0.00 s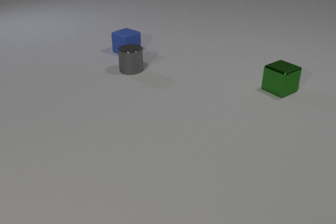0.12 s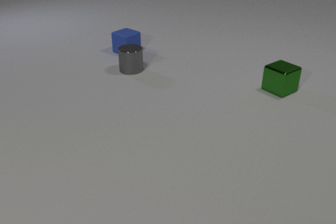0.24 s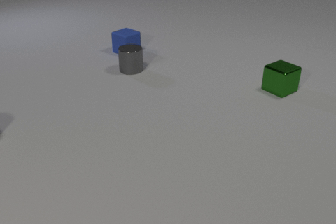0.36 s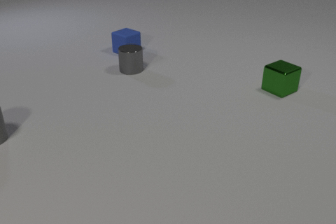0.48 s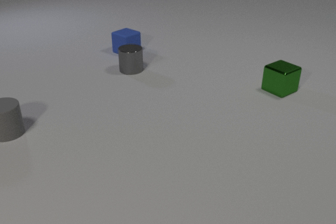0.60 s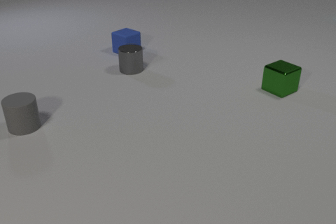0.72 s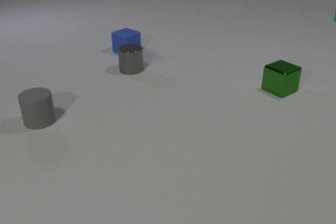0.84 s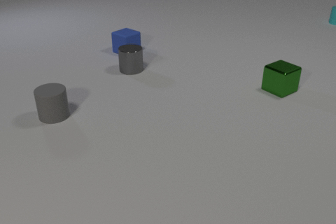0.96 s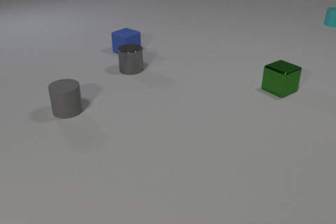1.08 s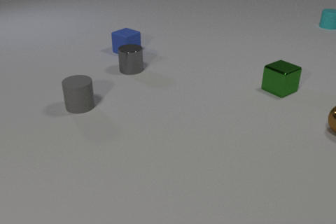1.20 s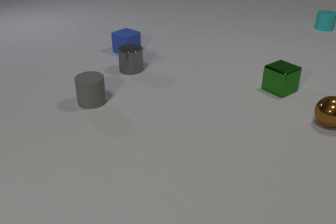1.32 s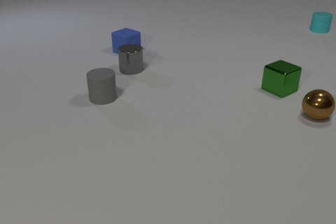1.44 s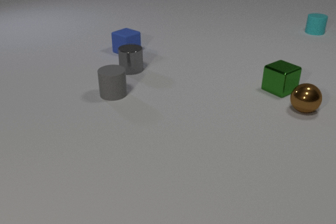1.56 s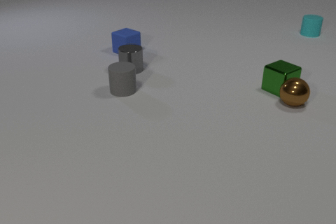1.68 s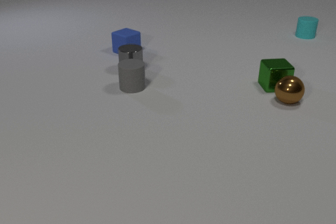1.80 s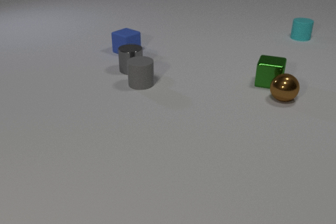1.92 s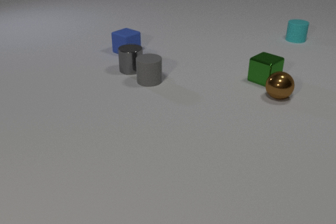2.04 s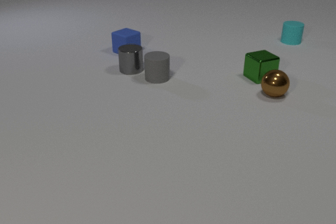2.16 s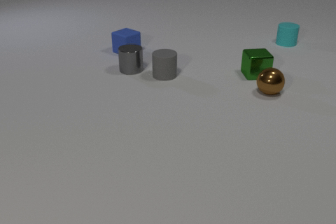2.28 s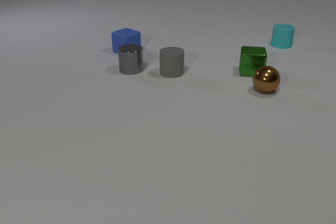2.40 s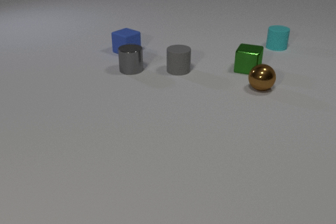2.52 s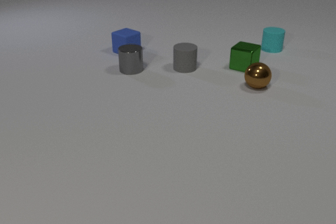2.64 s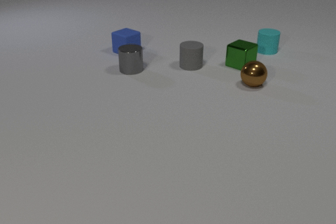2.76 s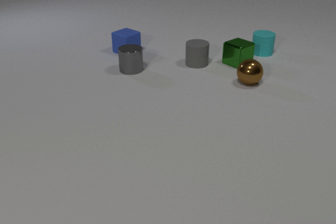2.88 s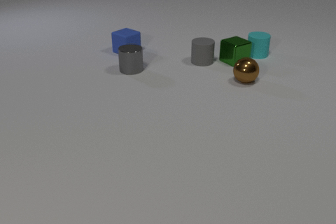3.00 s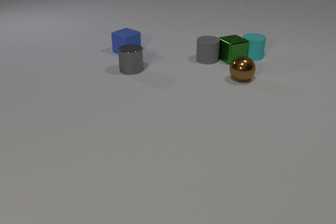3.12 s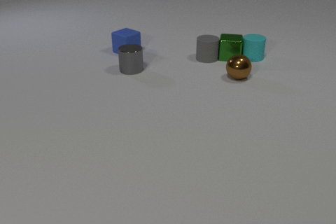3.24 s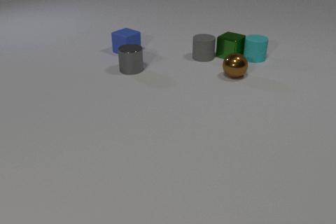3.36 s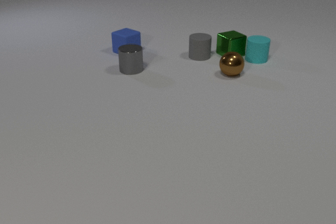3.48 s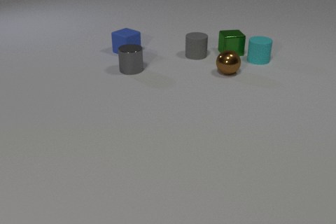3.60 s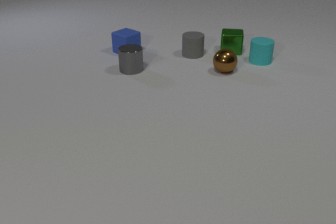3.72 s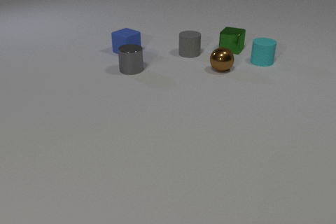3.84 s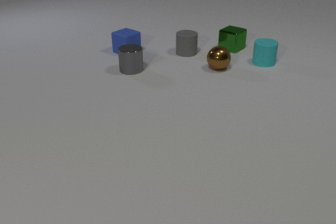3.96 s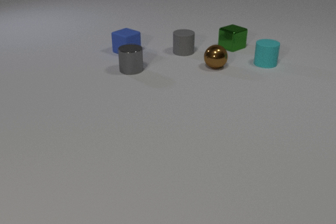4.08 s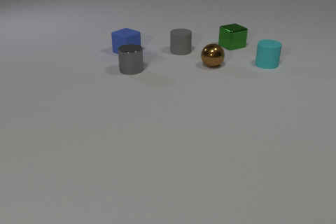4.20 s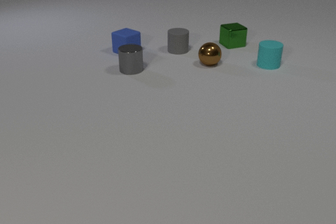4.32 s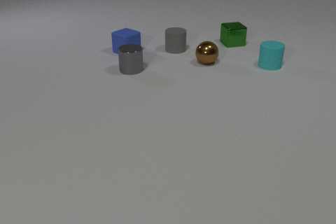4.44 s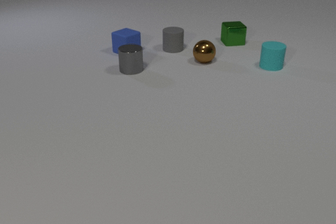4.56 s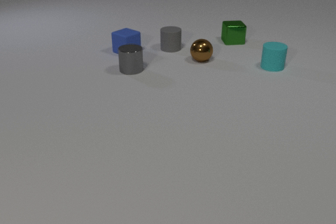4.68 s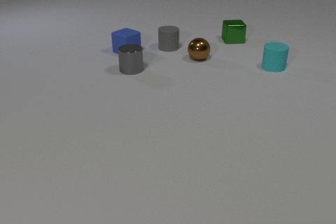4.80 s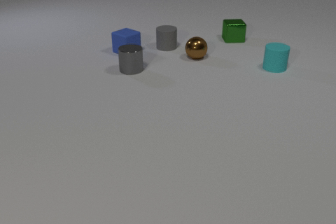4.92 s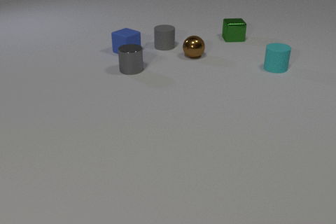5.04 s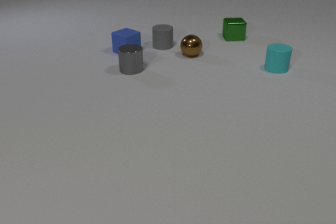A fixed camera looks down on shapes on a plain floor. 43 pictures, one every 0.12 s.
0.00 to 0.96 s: The cyan rubber cylinder comes in at the right edge, slides toward the camera and to the left. The gray rubber cylinder comes in at the left edge, slides to the right.
0.96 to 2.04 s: The brown metal sphere comes in at the right edge, rolls to the left and away from the camera. The green metal cube slides away from the camera and to the left. The cyan rubber cylinder slides toward the camera and to the left. The gray rubber cylinder slides to the right and away from the camera. The brown metal sphere and the green metal cube collide.
2.04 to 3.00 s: The brown metal sphere rolls to the left and away from the camera. The green metal cube slides away from the camera and to the left. The cyan rubber cylinder slides toward the camera and to the left. The gray rubber cylinder slides to the right and away from the camera. The green metal cube and the gray rubber cylinder collide. The green metal cube and the cyan rubber cylinder collide.
3.00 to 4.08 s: The brown metal sphere rolls away from the camera and to the left. The green metal cube slides away from the camera. The cyan rubber cylinder slides toward the camera and to the right. The gray rubber cylinder slides to the left and away from the camera.
4.08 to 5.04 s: The brown metal sphere rolls away from the camera and to the left. The green metal cube slides away from the camera. The cyan rubber cylinder slides to the right and toward the camera. The gray rubber cylinder slides to the left and away from the camera.
What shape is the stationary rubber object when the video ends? cube.
What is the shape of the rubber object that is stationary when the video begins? cube.
How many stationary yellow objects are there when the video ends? 0.
